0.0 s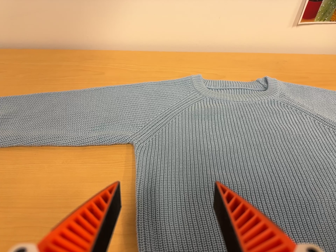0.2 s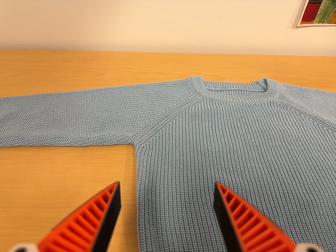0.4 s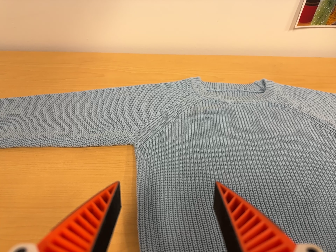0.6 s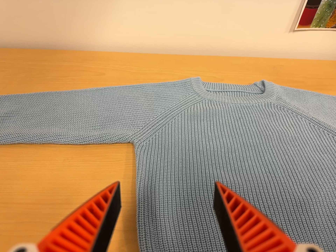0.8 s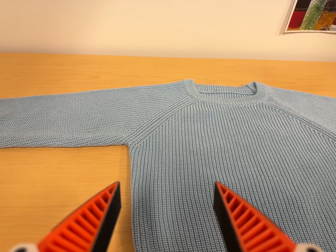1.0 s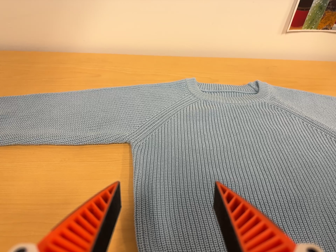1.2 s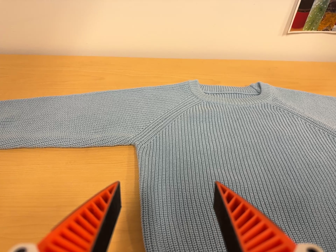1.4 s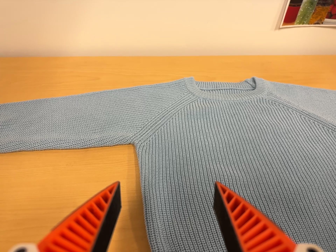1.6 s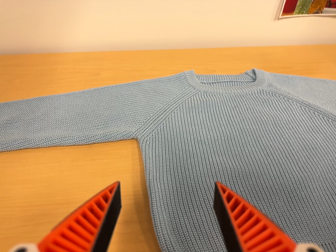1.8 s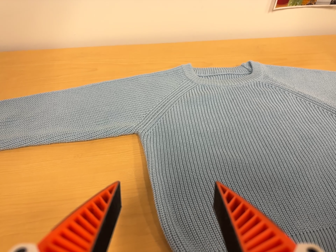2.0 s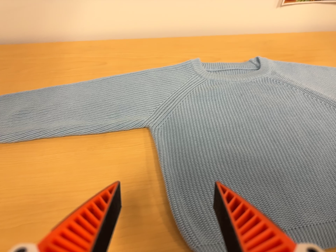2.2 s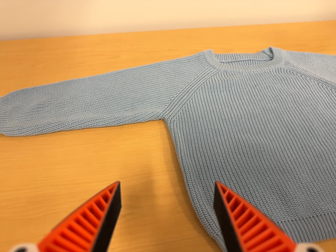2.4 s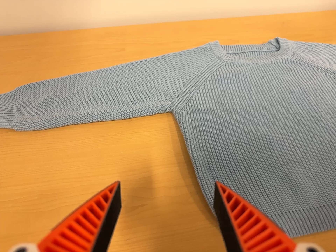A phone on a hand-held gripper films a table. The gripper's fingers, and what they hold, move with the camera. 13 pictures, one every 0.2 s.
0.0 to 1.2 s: The camera shifts only a little, or ends up much as it began.
1.2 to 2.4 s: The camera travels to its left, about 8 cm, so close, fixed things drift to the right. Its aim tips toward the bottom of its view by about 10 degrees, and the scene shifts upward.
The film runs backward here.
